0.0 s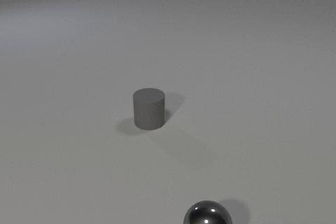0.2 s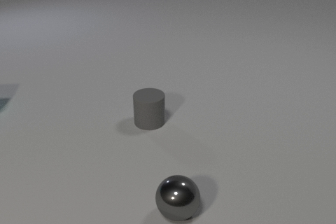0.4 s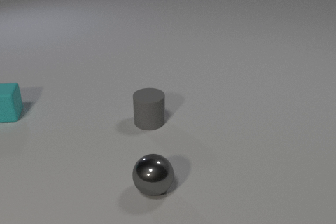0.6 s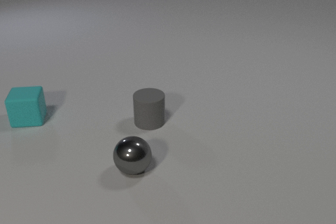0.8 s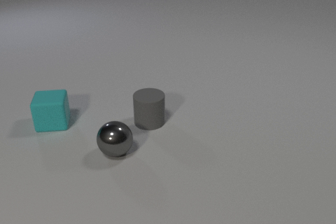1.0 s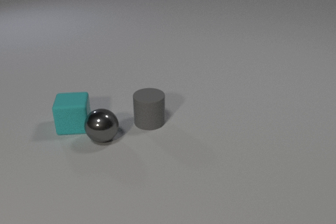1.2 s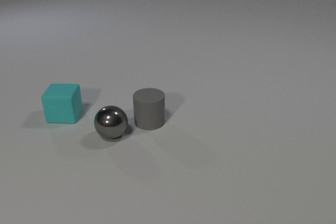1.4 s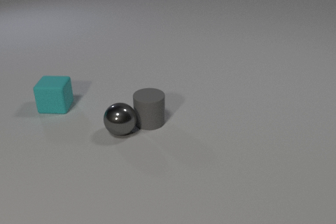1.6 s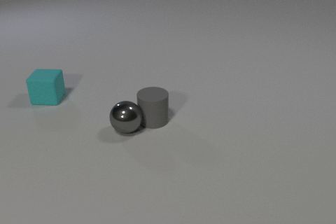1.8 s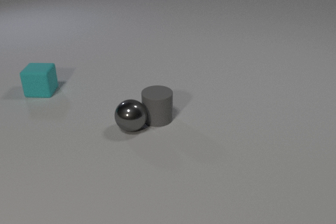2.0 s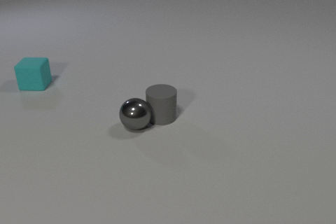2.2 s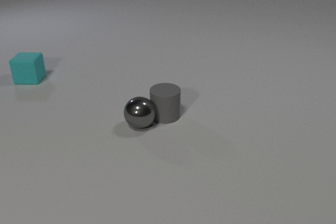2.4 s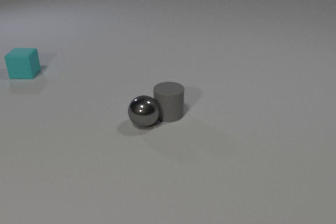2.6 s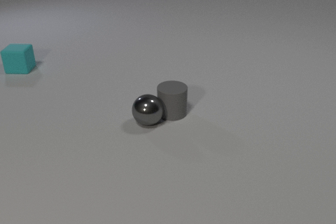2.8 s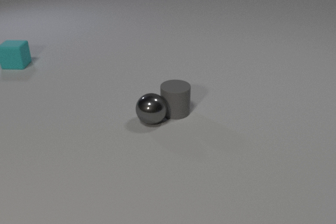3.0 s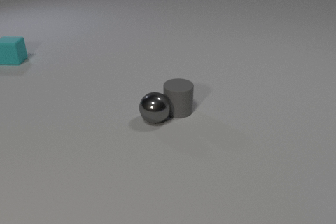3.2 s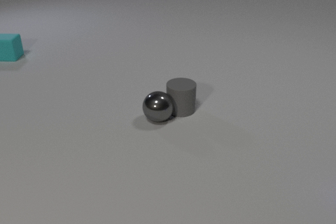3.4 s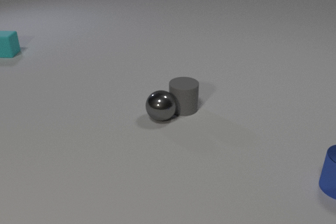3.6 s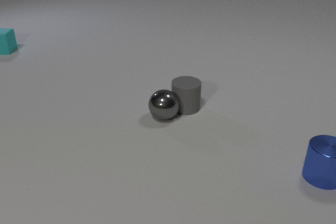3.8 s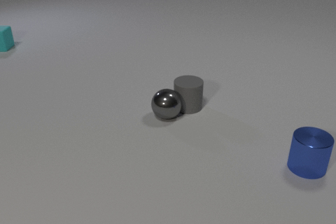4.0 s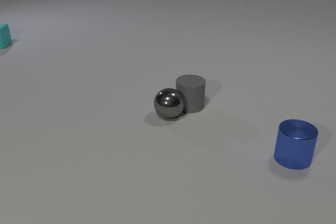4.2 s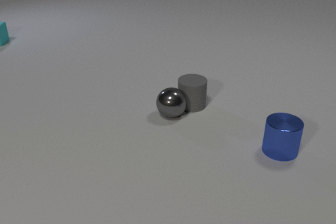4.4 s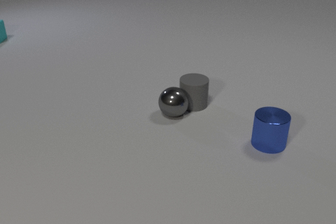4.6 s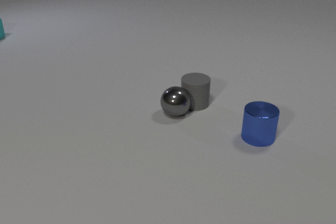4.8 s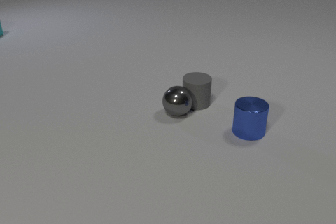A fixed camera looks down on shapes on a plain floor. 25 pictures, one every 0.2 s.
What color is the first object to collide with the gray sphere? cyan.
Are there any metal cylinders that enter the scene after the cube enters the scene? yes.
How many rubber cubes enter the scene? 1.
0.0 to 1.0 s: The cyan rubber cube comes in at the left edge, slides to the right and toward the camera. The gray metal sphere rolls away from the camera and to the left. The cyan rubber cube and the gray metal sphere collide.
1.0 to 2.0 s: The cyan rubber cube slides away from the camera. The gray metal sphere rolls to the right and away from the camera. The gray rubber cylinder slides to the right and away from the camera. The gray metal sphere and the gray rubber cylinder collide.
2.0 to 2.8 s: The cyan rubber cube slides away from the camera. The gray metal sphere rolls to the right and away from the camera. The gray rubber cylinder slides to the right and away from the camera.
2.8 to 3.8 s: The cyan rubber cube slides away from the camera. The gray metal sphere rolls to the right and away from the camera. The gray rubber cylinder slides to the right and away from the camera. The blue metal cylinder comes in at the right edge, slides to the left and away from the camera.
3.8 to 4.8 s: The cyan rubber cube slides away from the camera. The gray metal sphere rolls to the right and away from the camera. The gray rubber cylinder slides to the right and away from the camera. The blue metal cylinder slides to the left and away from the camera.
